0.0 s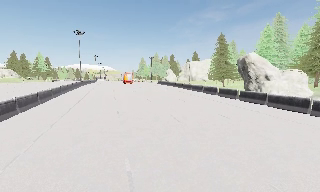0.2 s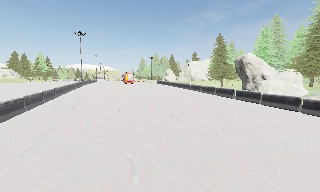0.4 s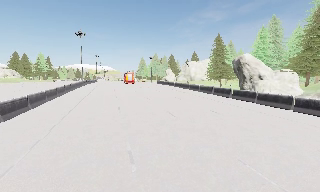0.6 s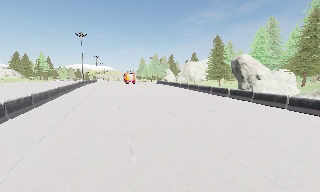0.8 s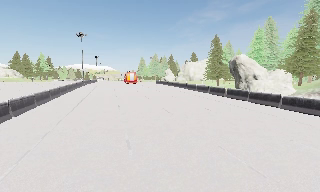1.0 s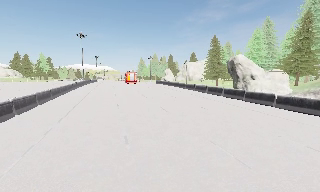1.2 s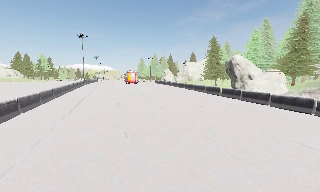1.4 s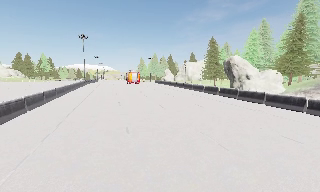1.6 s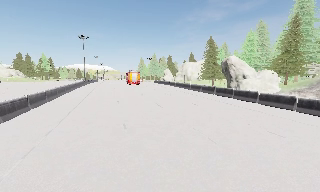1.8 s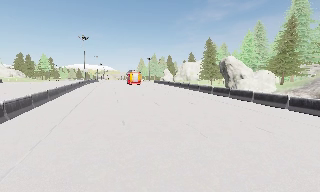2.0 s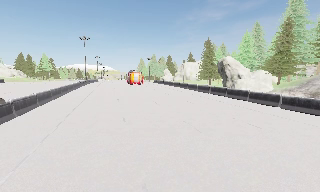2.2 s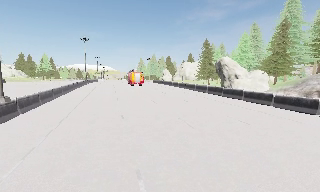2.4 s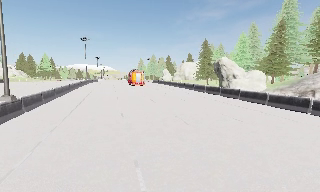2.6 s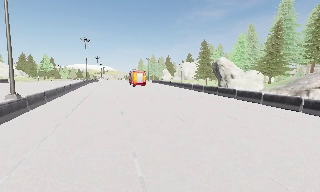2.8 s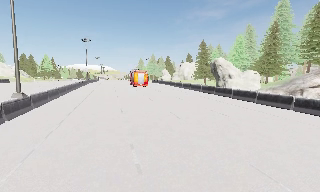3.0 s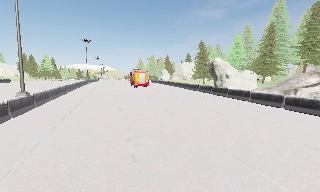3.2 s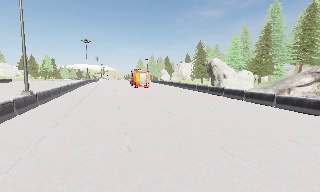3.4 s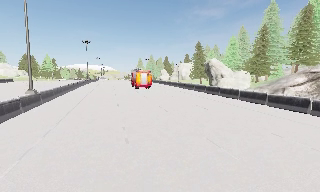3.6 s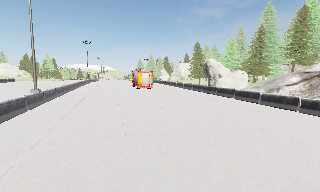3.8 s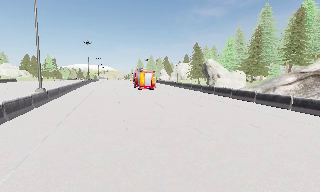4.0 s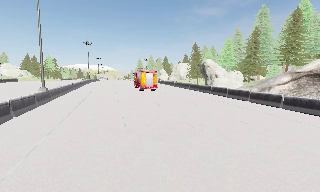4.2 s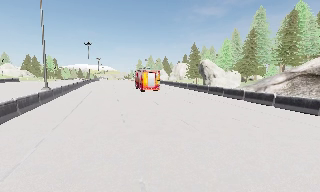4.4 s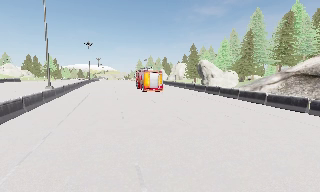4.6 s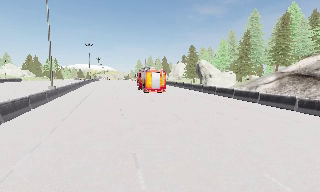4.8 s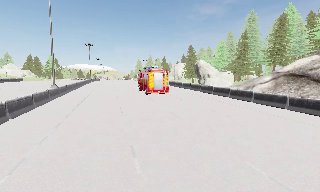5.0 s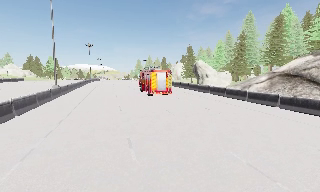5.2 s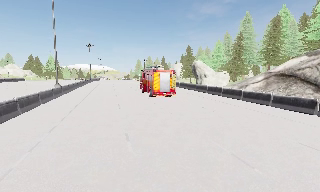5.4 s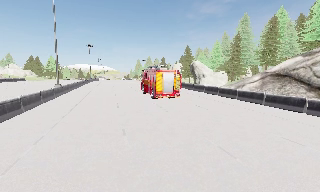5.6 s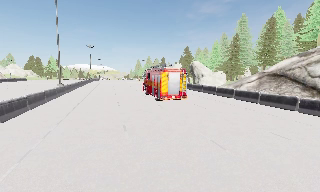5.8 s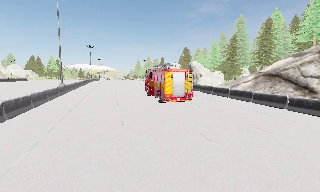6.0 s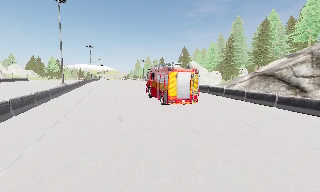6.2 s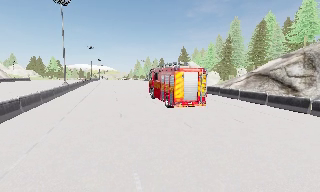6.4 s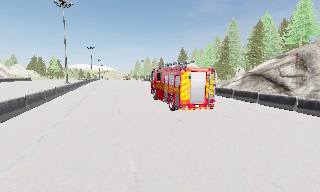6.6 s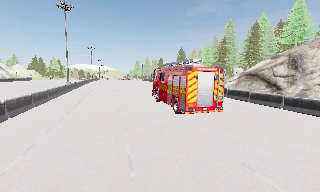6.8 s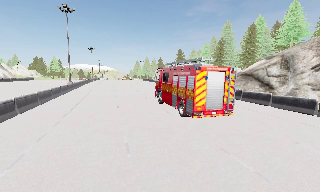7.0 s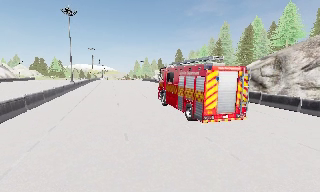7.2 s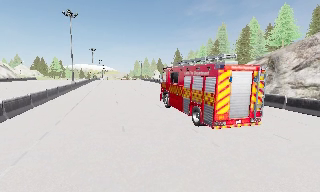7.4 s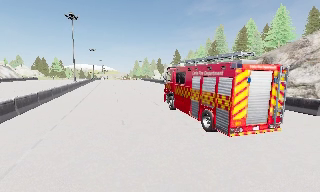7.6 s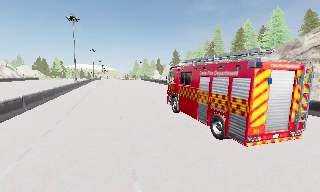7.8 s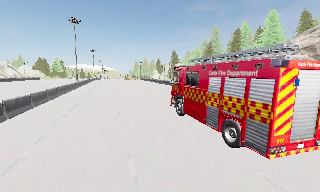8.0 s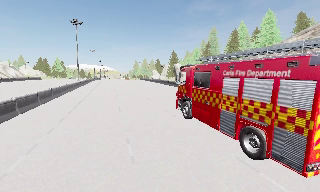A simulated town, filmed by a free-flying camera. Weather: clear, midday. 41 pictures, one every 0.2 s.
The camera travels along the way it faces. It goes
backward.
0.0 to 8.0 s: The camera travels backward, about 30 m, so what stands in front gets smaller. It gains speed.
The film runs backward here.
